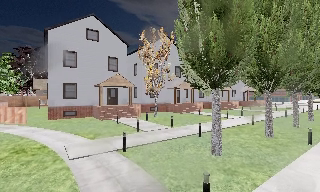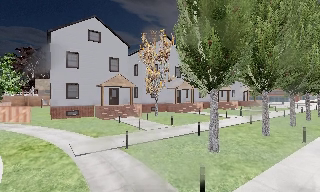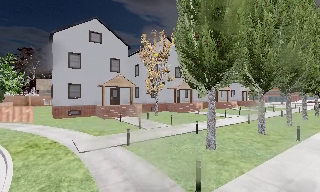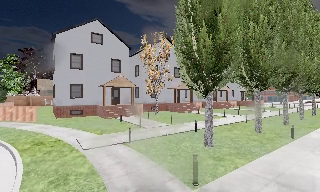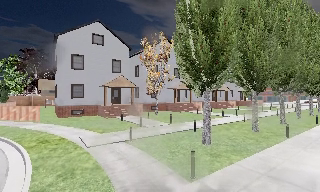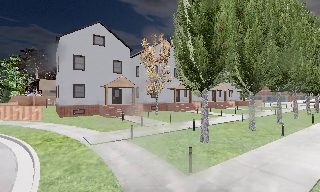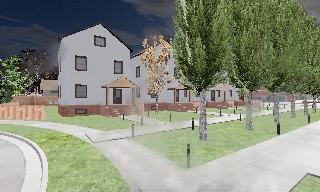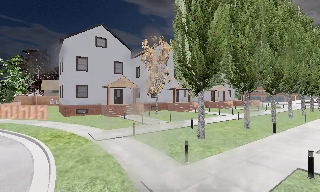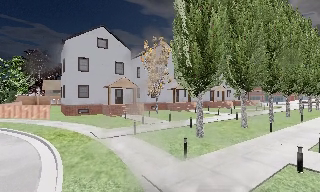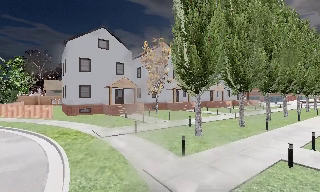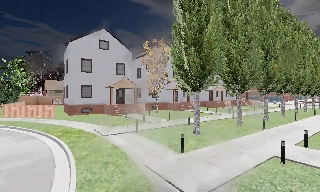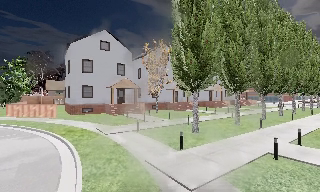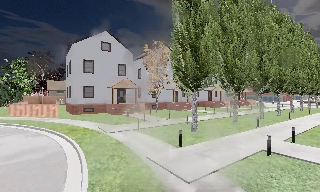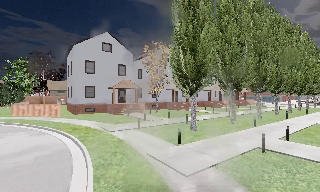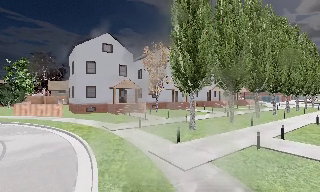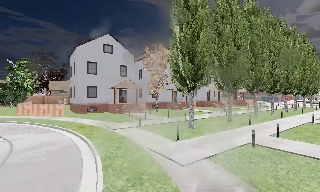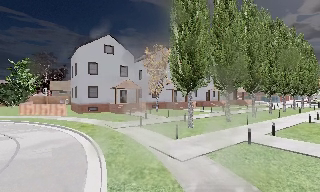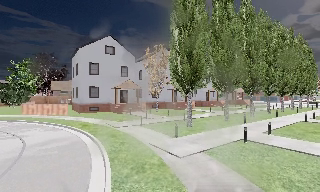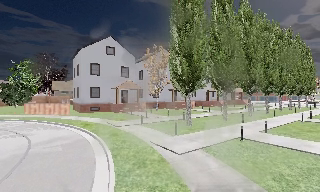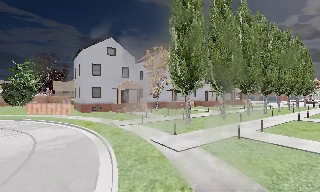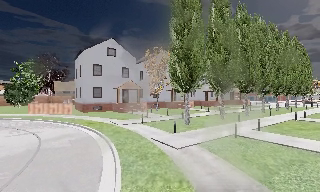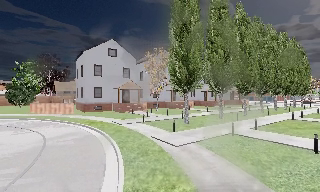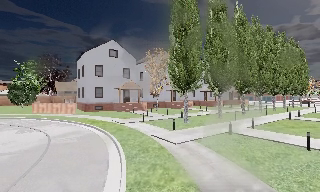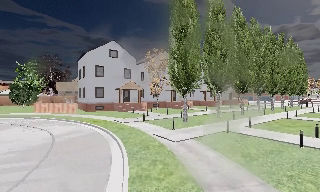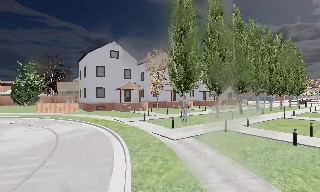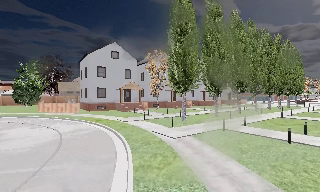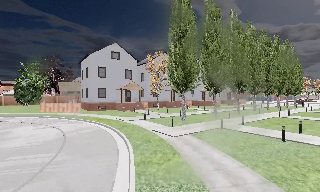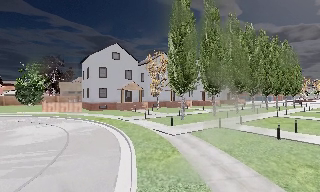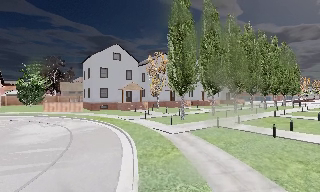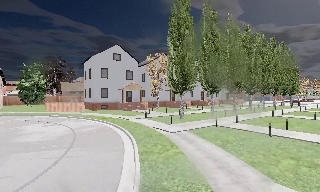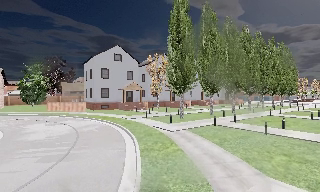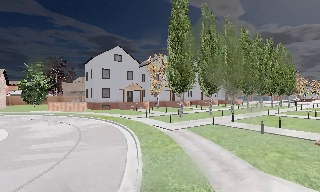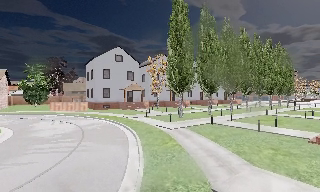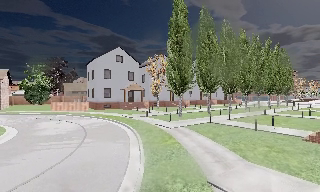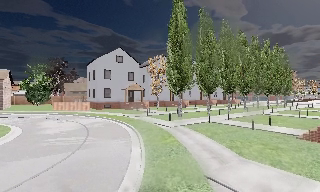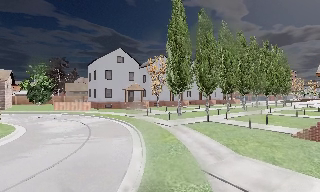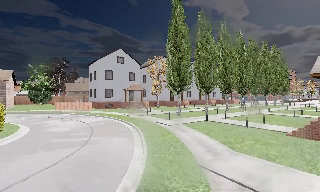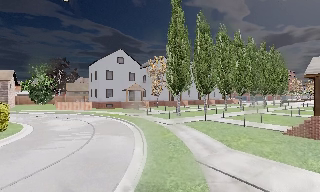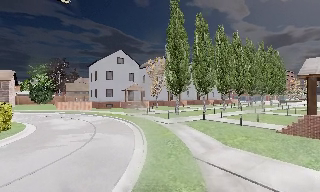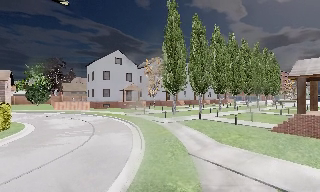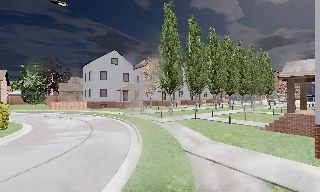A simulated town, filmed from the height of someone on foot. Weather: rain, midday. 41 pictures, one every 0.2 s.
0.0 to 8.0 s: The camera travels backward, about 15 m, so what stands in front gets smaller.
The film runs backward here.
